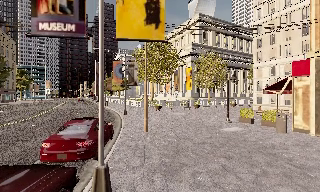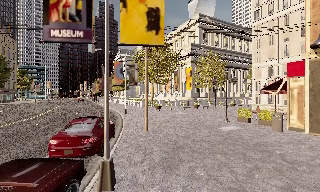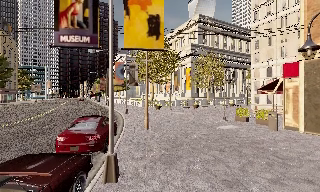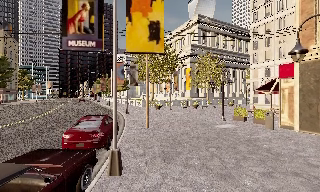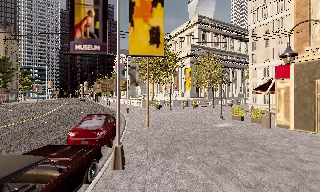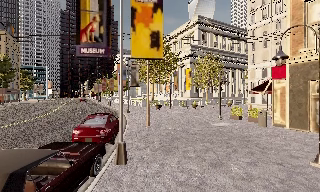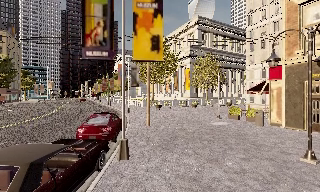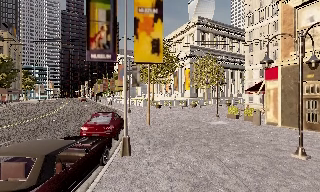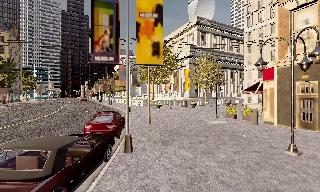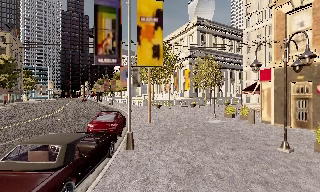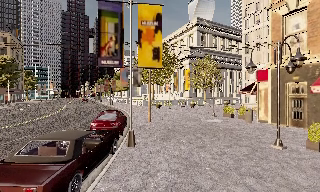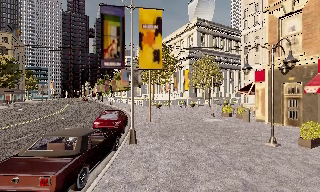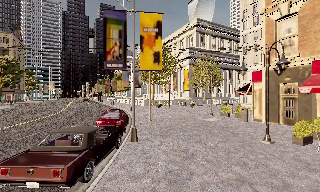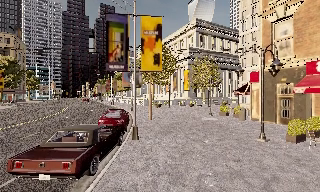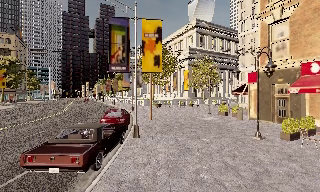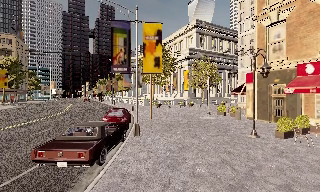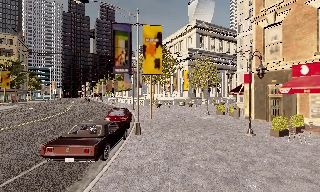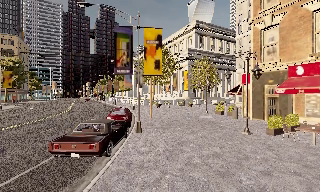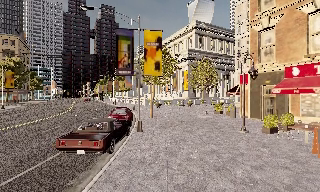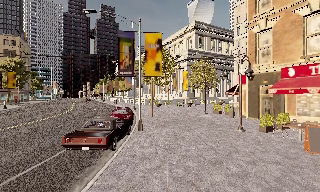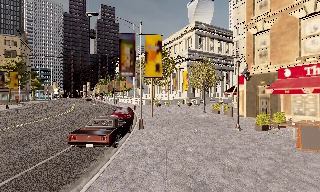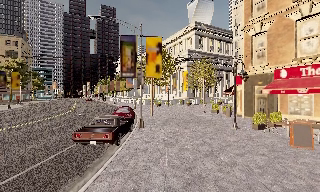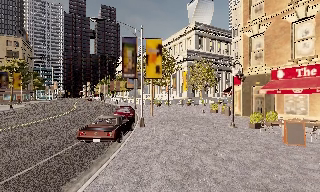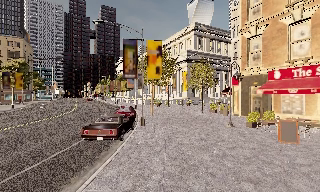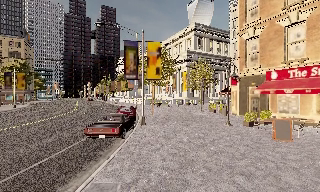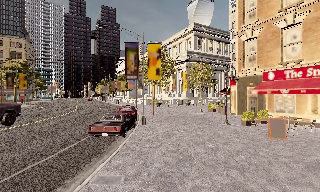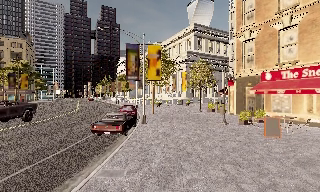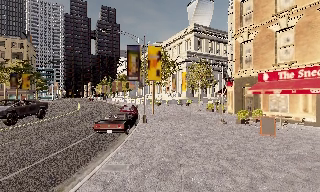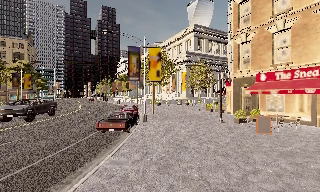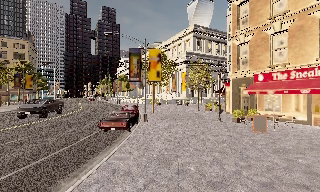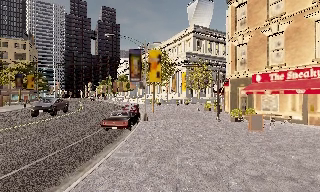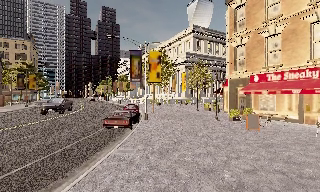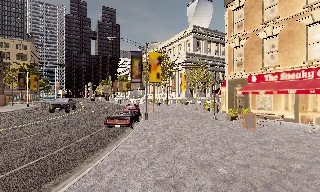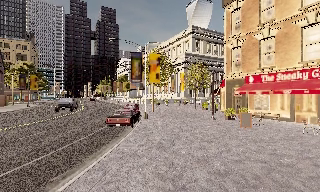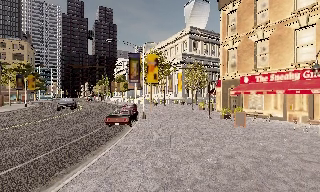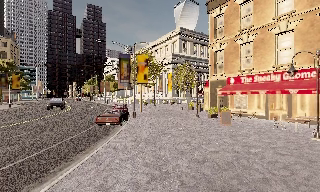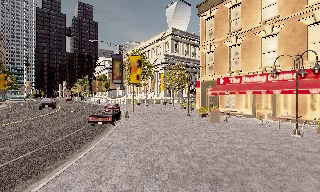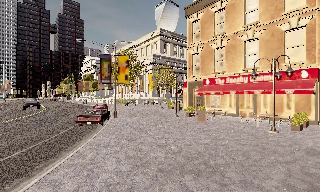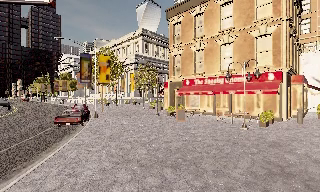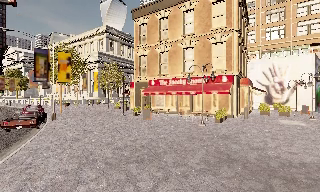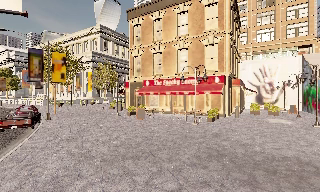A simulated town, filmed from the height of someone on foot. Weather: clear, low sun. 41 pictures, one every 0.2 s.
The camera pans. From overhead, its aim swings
clockwise.
The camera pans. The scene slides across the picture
to the left.
0.0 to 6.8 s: The camera travels backward, about 13 m, so what stands in front gets smaller.
6.8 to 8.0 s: The camera swings to its right by about 30 degrees, and the scene slides to the left. It travels backward, about 2 m.
The film runs backward here.
